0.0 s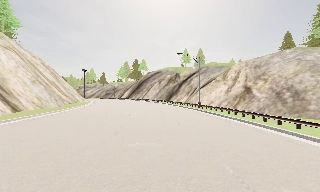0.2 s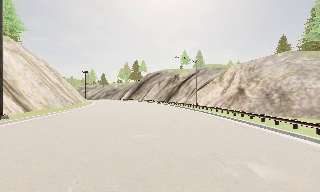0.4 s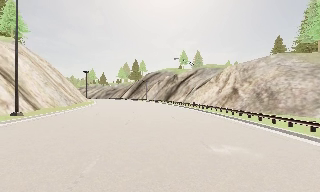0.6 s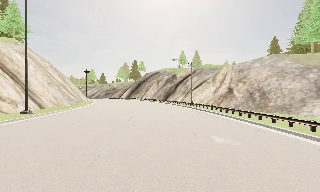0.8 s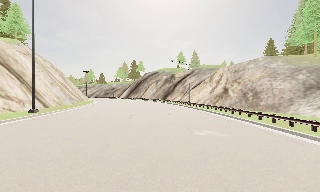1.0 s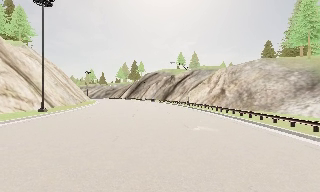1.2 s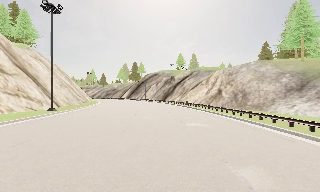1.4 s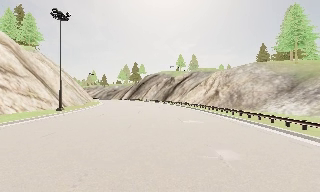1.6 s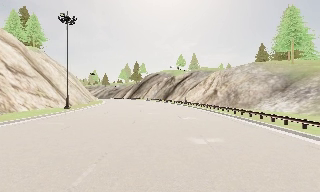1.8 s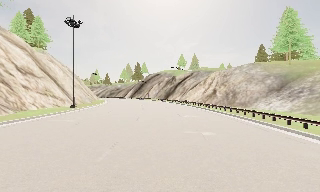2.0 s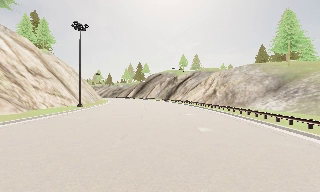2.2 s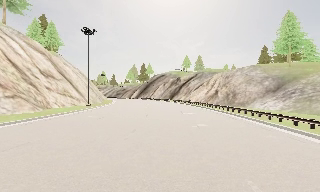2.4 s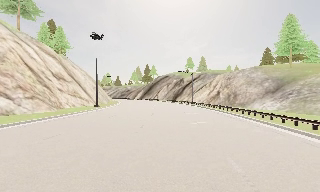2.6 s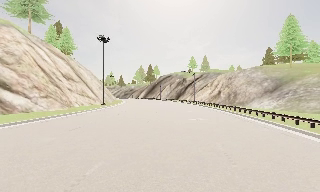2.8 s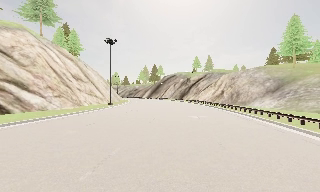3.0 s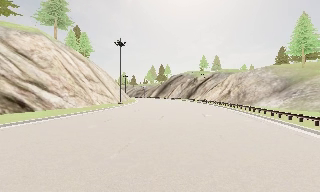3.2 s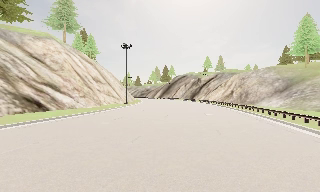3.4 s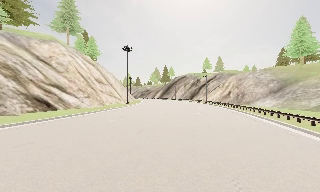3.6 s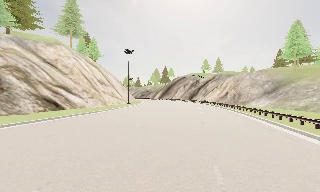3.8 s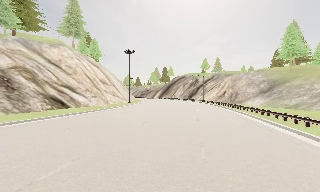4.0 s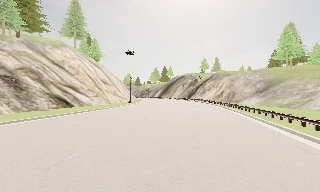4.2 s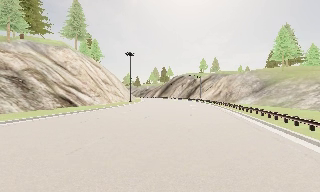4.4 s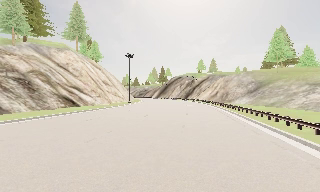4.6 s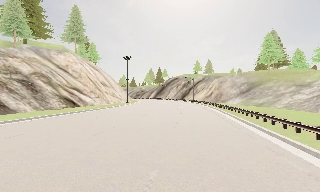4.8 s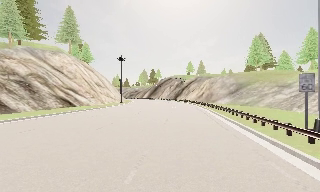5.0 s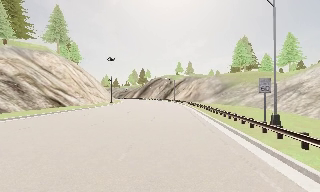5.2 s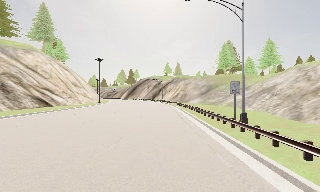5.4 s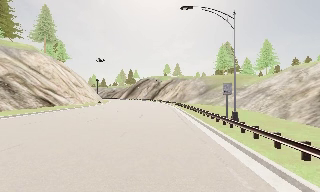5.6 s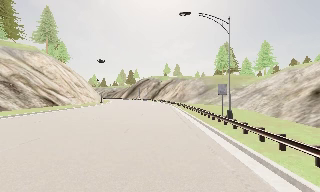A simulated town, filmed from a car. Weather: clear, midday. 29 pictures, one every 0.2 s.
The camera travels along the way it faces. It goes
backward.
0.0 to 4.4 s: The camera travels backward, about 30 m, so what stands in front gets smaller.
4.4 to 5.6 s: The camera pans to its right, which is clockwise from overhead, by about 10 degrees. It travels backward, about 7 m, so what stands in front gets smaller. It loses speed.
The film runs backward here.
